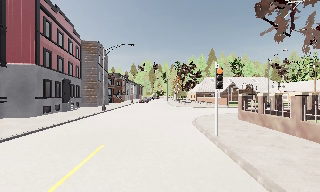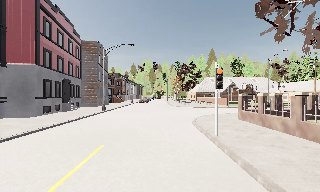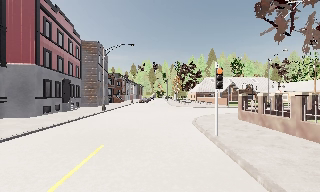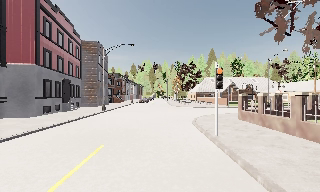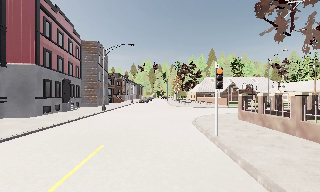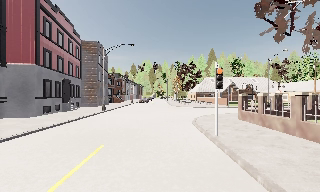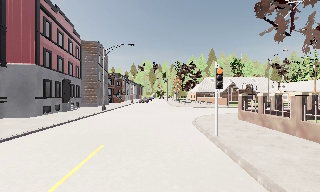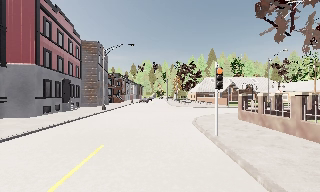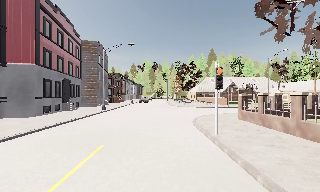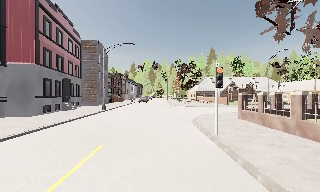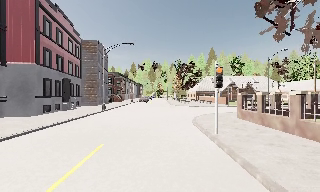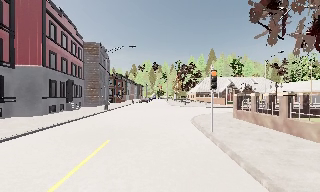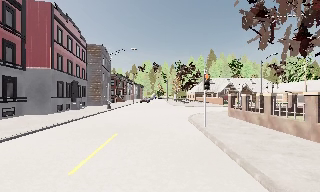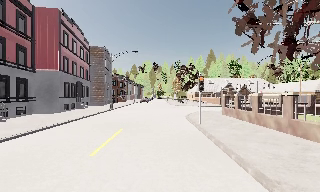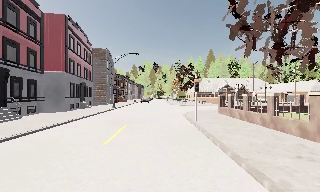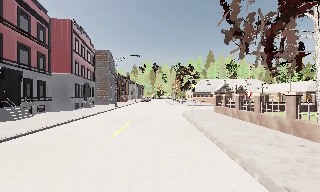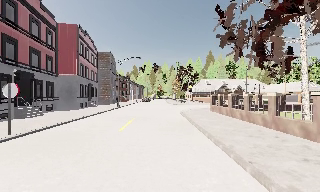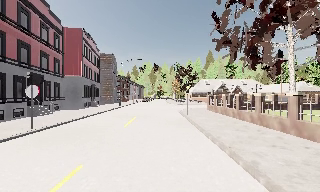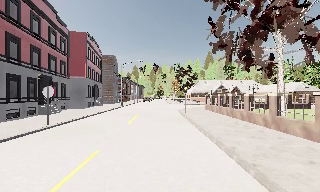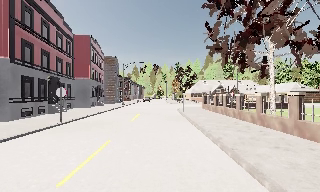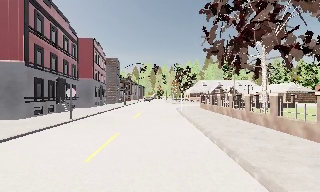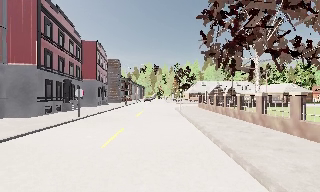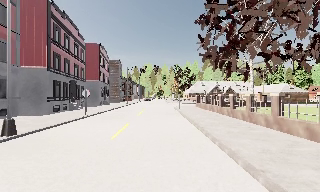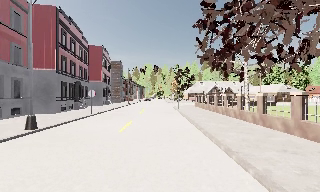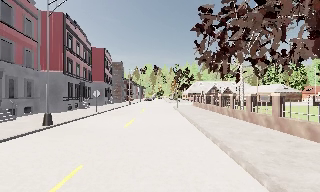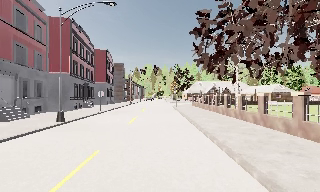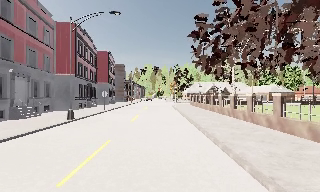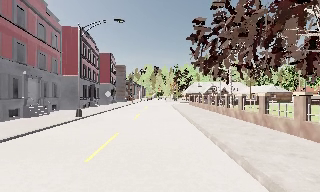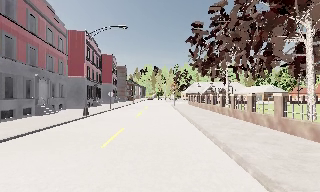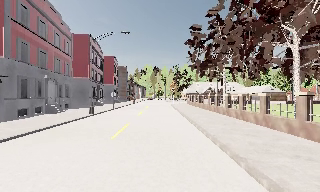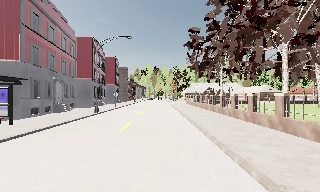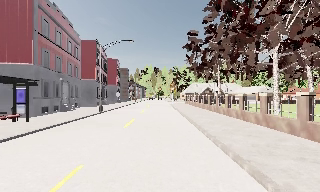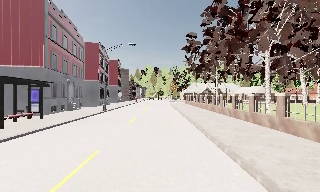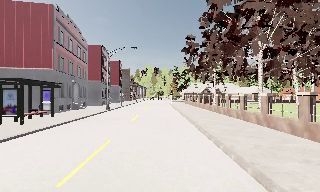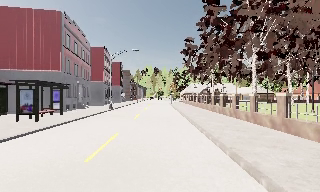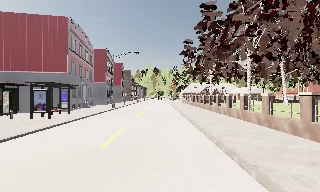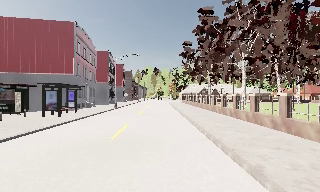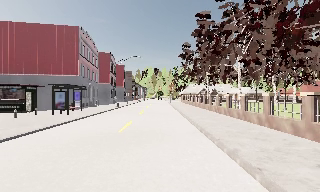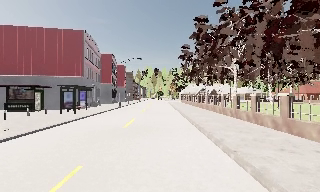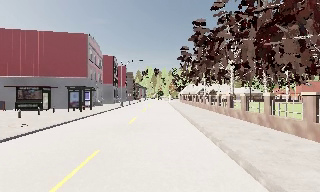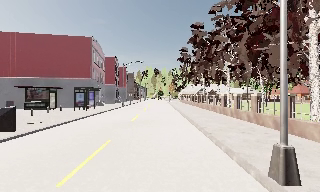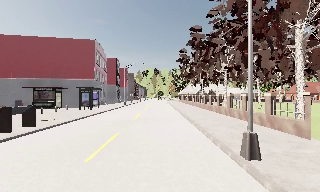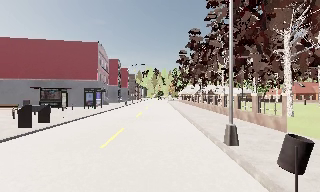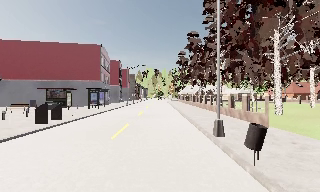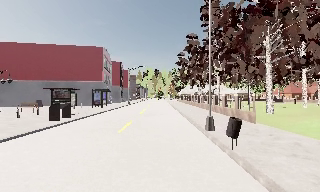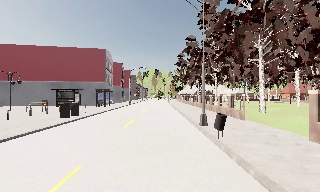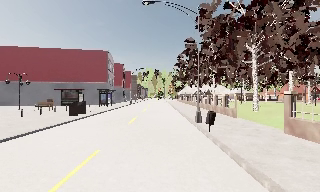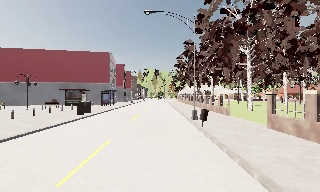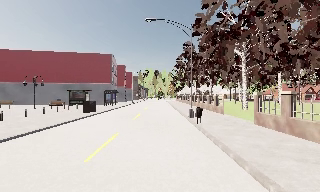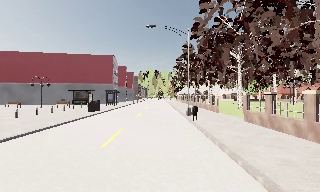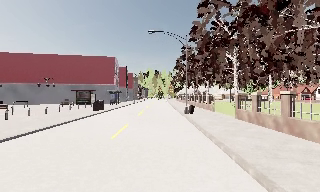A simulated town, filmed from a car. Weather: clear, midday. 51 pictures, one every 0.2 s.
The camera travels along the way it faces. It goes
backward.
0.0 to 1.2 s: The camera keeps its place and its aim.
1.2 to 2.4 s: The camera travels backward, about 2 m, so what stands in front gets smaller. It gains speed.
2.4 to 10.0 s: The camera travels backward, about 45 m, so what stands in front gets smaller.
The film runs backward here.
